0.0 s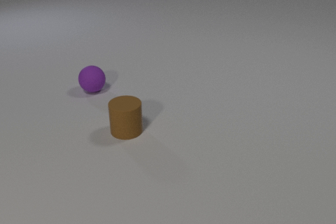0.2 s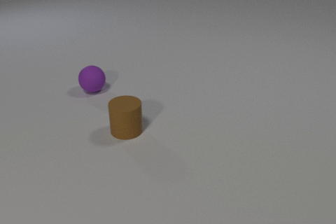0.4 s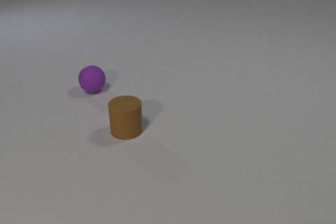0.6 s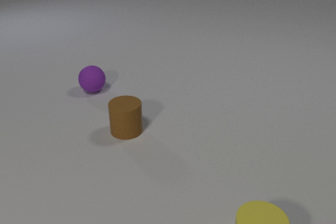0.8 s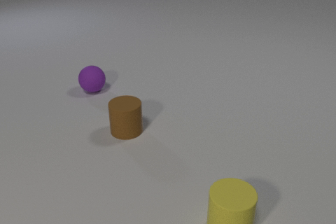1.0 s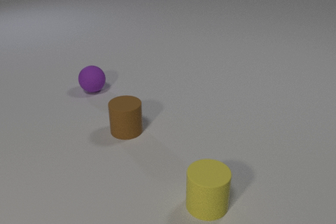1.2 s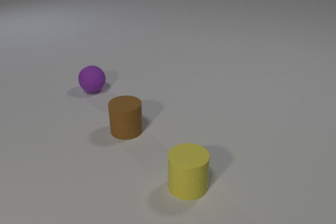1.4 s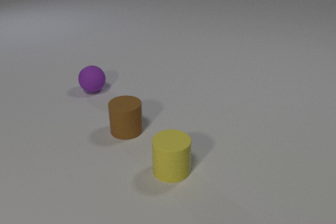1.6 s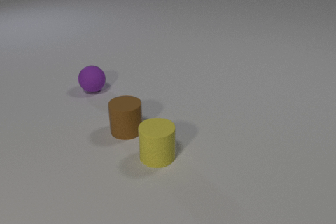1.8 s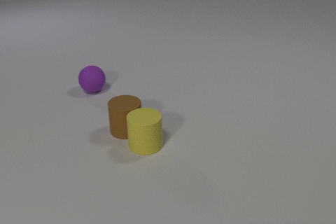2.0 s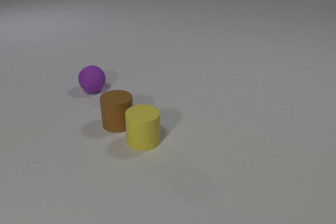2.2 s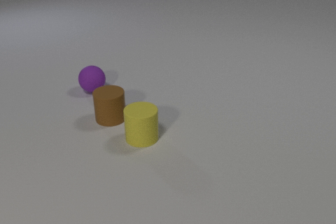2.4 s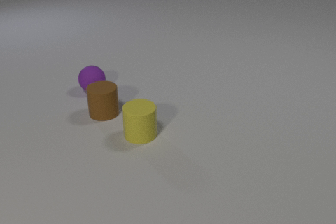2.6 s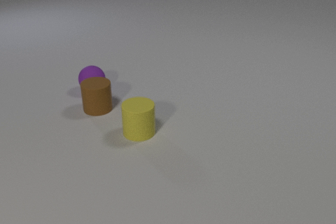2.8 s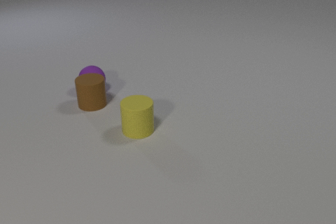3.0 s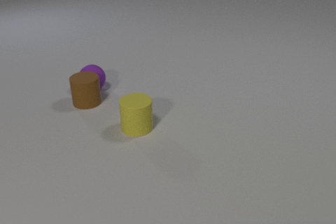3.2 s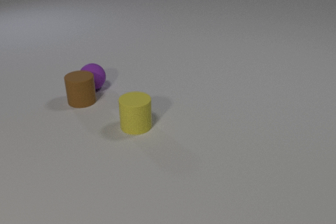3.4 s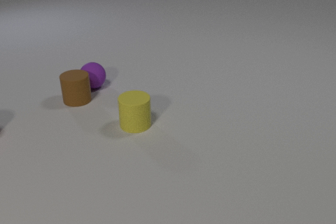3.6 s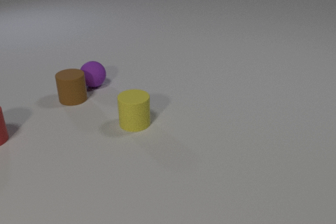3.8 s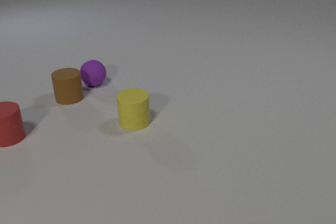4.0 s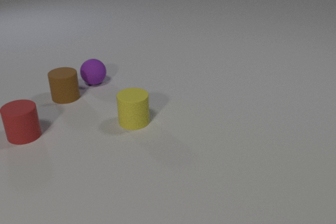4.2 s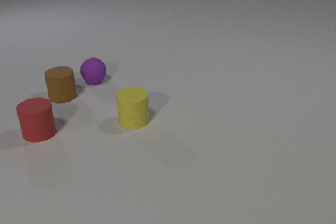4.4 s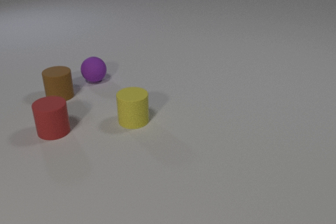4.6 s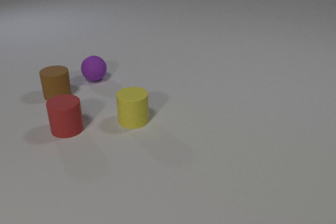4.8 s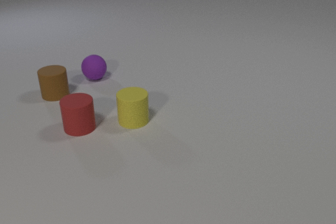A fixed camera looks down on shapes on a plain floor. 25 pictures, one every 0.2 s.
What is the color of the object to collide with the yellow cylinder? brown.
How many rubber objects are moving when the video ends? 3.
How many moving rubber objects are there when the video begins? 0.
0.0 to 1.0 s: The yellow rubber cylinder comes in at the bottom edge, slides to the left and away from the camera.
1.0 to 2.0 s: The yellow rubber cylinder slides away from the camera and to the left. The brown rubber cylinder slides away from the camera and to the left. The yellow rubber cylinder and the brown rubber cylinder collide.
2.0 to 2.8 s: The yellow rubber cylinder slides away from the camera. The brown rubber cylinder slides away from the camera and to the left.
2.8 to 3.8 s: The yellow rubber cylinder slides away from the camera. The brown rubber cylinder slides to the left and away from the camera. The purple rubber sphere rolls away from the camera. The red rubber cylinder comes in at the left edge, slides to the right. The brown rubber cylinder and the purple rubber sphere collide.
3.8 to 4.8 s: The brown rubber cylinder slides to the left and away from the camera. The purple rubber sphere rolls away from the camera. The red rubber cylinder slides to the right.
